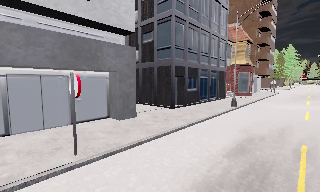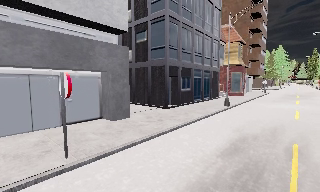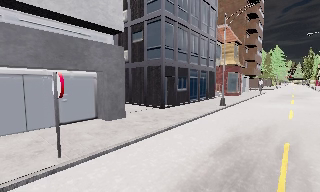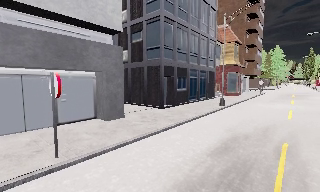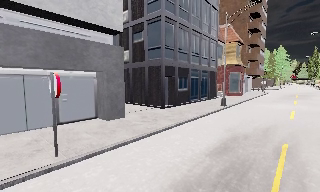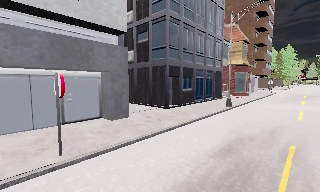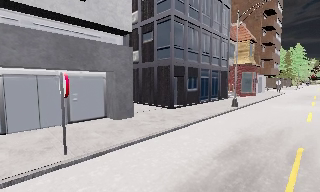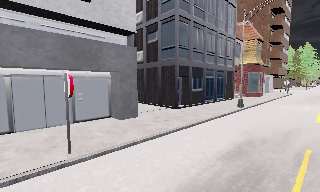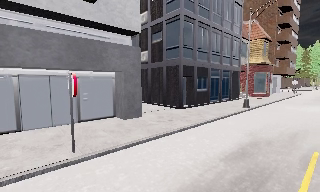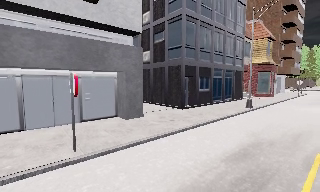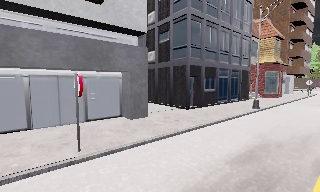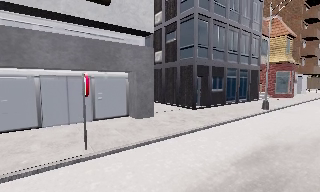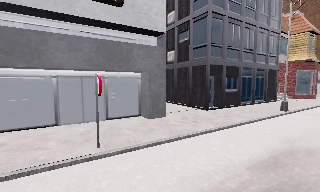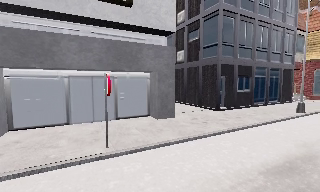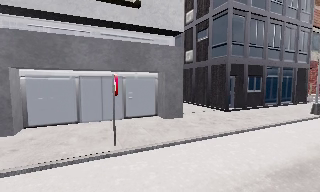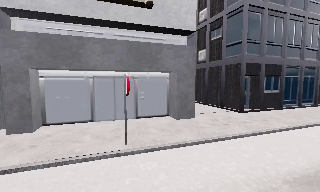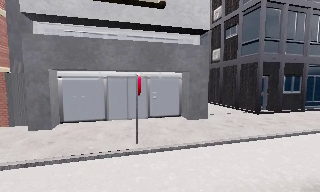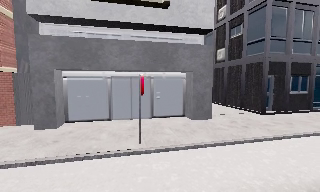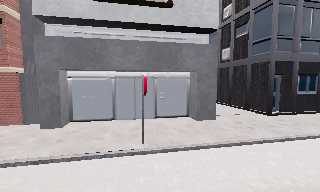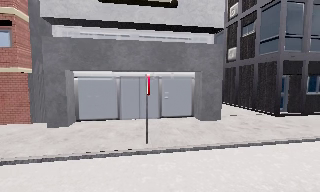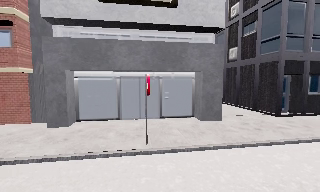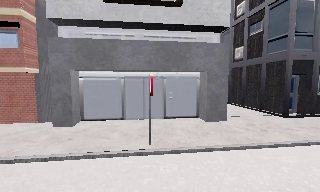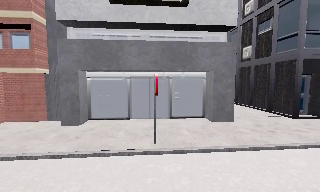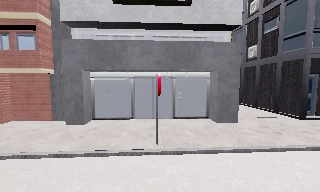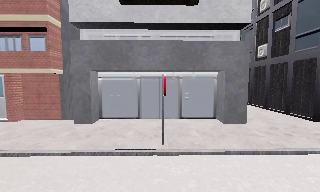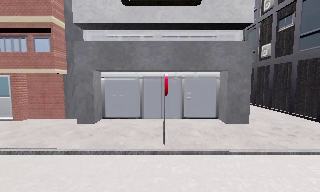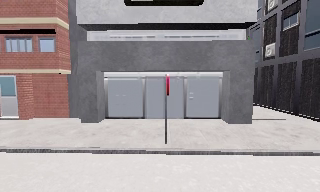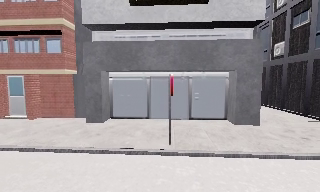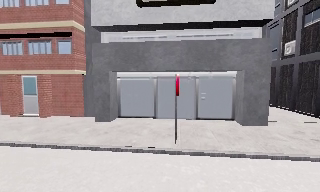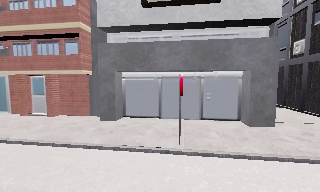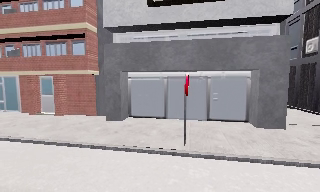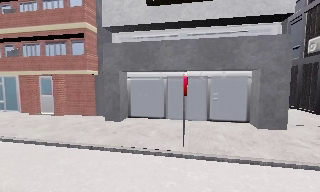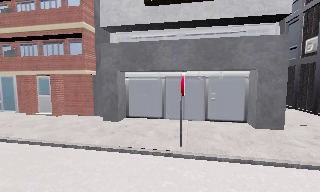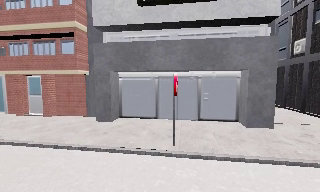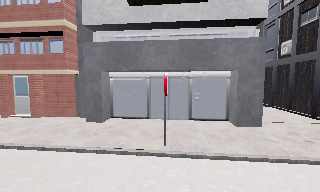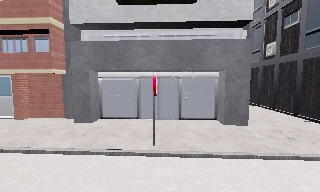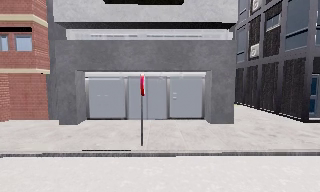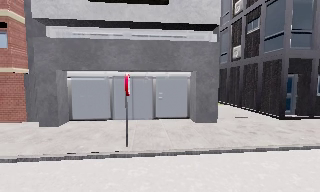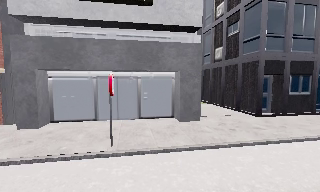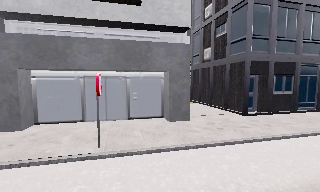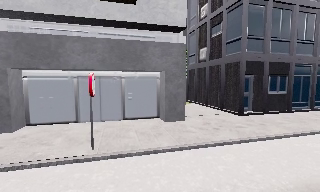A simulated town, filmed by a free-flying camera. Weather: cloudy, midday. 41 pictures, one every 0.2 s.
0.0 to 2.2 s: The camera pans to its left, which is counterclockwise from overhead, by about 10 degrees. It travels to its right, about 1 m.
2.2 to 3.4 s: The camera pans to its left, which is counterclockwise from overhead, by about 20 degrees.
3.4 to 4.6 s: The camera shifts only a little, or ends up much as it began.
4.6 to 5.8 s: The camera pans to its left, which is counterclockwise from overhead, by about 10 degrees.
5.8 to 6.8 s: The camera shifts only a little, or ends up much as it began.
6.8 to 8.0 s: The camera pans to its right, which is clockwise from overhead, by about 20 degrees.
The film runs backward here.
